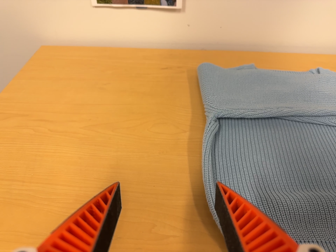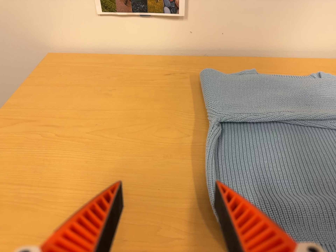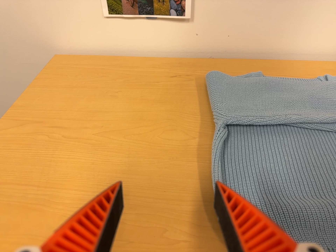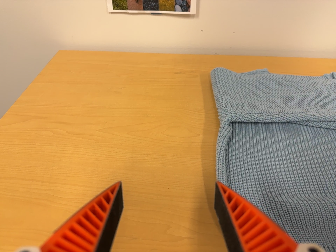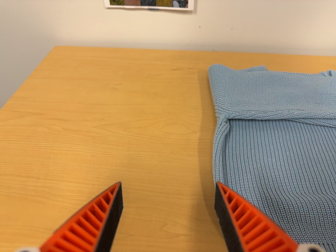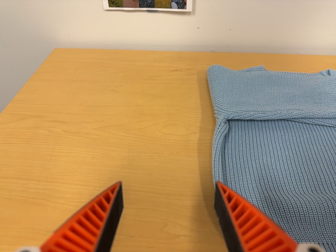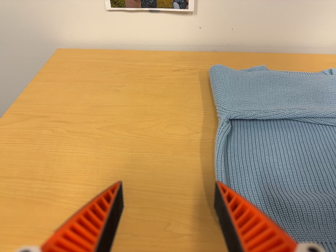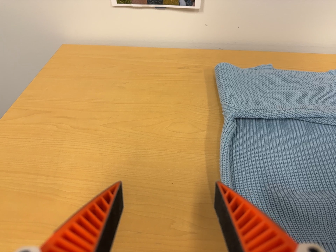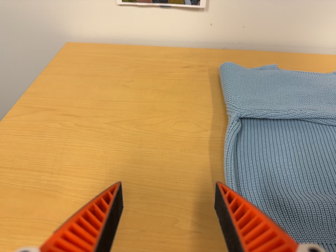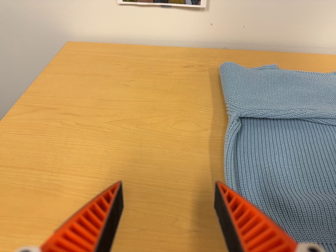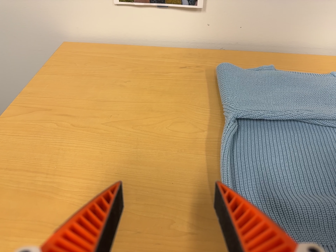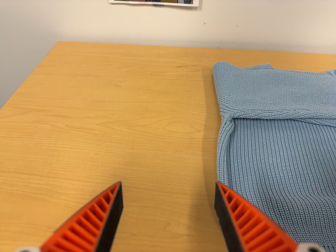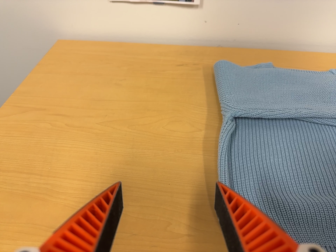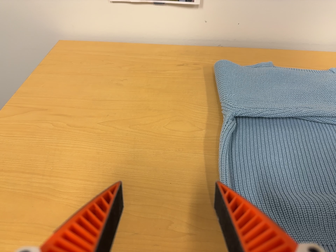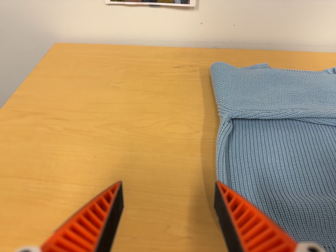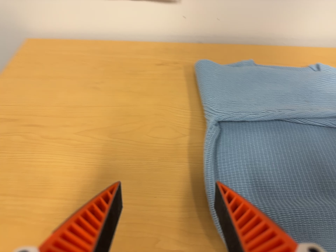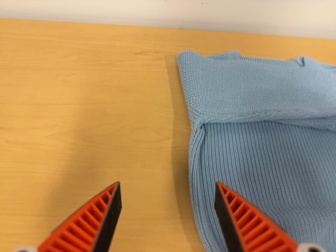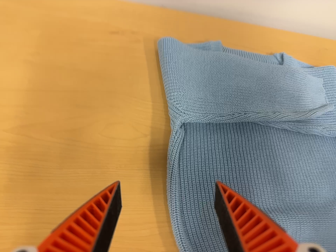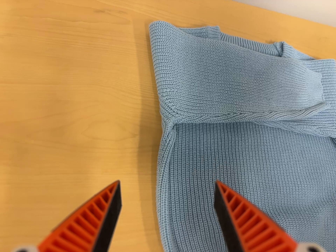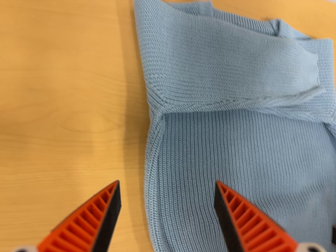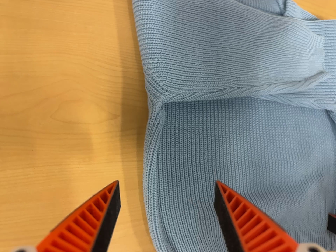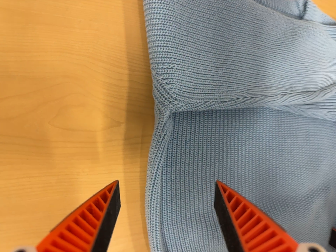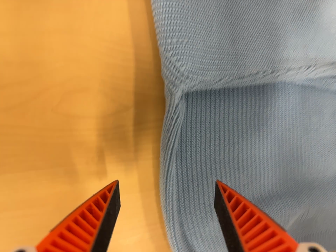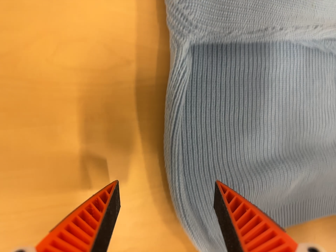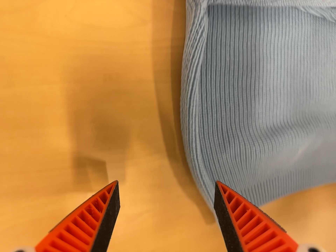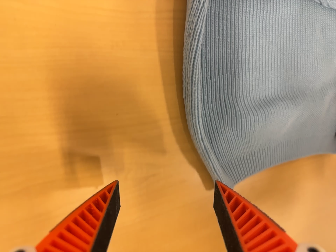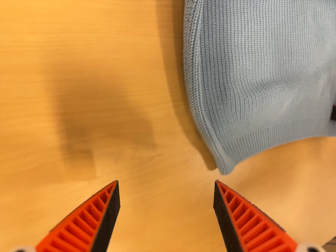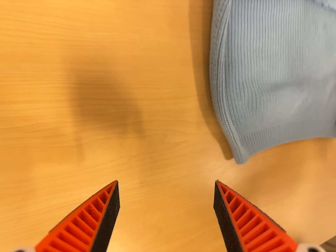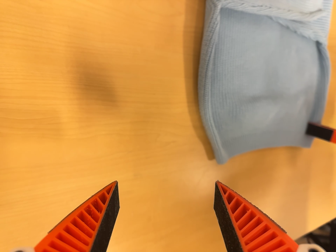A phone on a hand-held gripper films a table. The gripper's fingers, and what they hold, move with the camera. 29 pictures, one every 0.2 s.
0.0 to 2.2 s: The camera shifts only a little, or ends up much as it began.
2.2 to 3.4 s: The camera swings to its right by about 20 degrees, and the scene slides to the left. It travels toward the top of its view and forward, about 16 cm. Its aim tips toward the bottom of its view by about 15 degrees.
3.4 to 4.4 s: The camera travels forward and toward the top of its view, about 16 cm, so what stands in front looms larger. Its aim tips toward the bottom of its view by about 25 degrees.
4.4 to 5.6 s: The camera pans to its right by about 15 degrees. It travels toward the bottom of its view, to its left and backward, about 20 cm, so close, fixed things drift upward.
The film runs forward here.
